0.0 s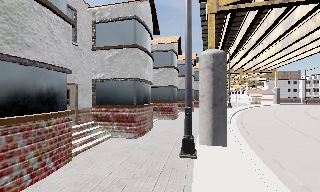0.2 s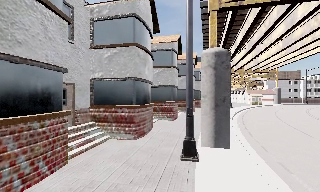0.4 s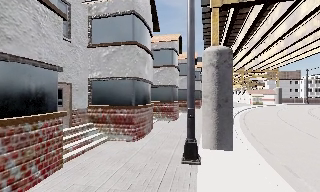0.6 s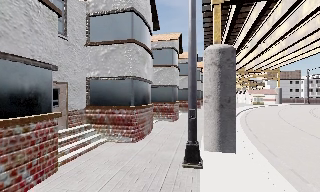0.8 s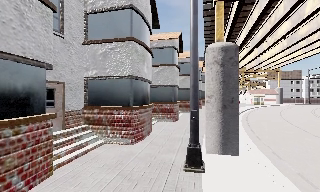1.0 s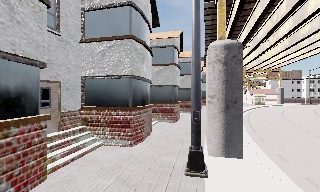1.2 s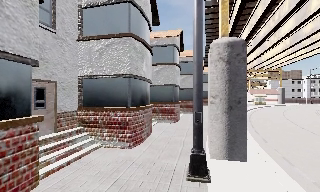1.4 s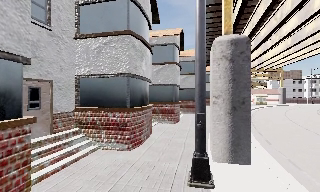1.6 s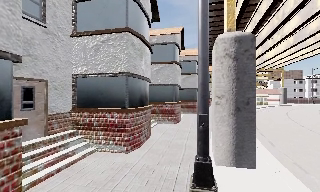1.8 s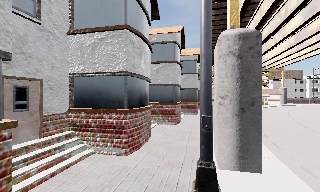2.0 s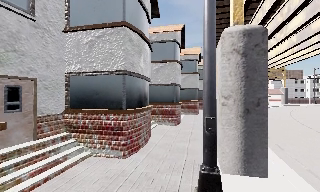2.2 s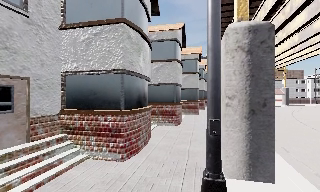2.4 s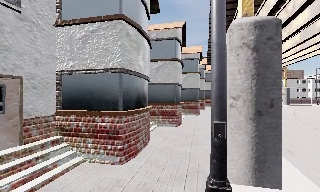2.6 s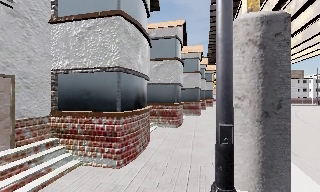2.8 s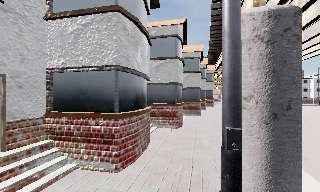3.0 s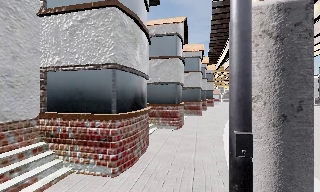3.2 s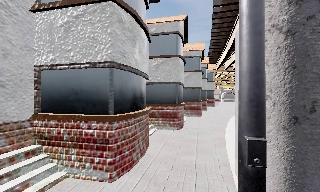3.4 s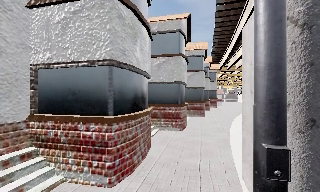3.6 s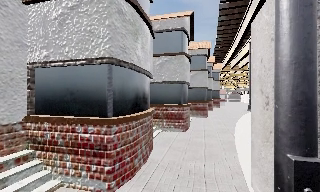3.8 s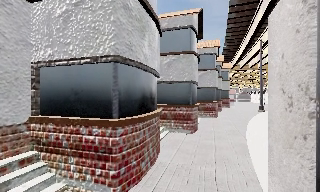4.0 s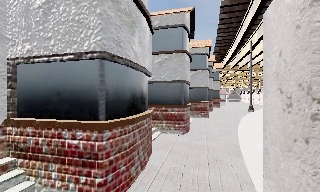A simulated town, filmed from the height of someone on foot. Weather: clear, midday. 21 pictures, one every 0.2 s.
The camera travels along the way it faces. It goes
forward.
0.0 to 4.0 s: The camera travels forward, about 6 m, so what stands in front looms larger.
The film runs forward here.
